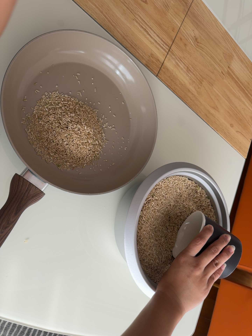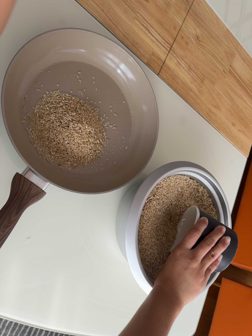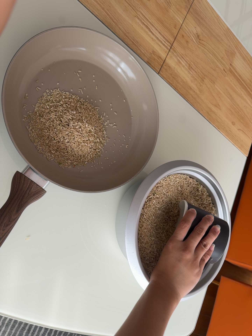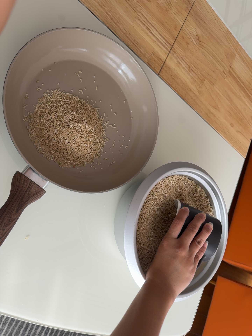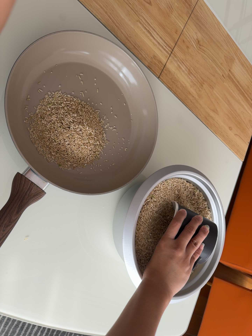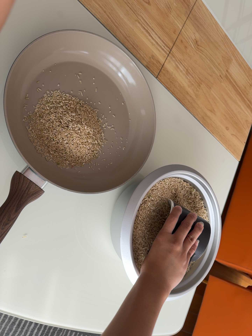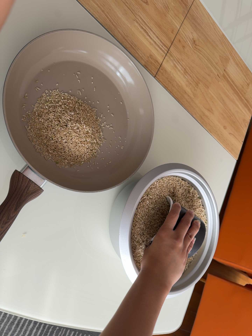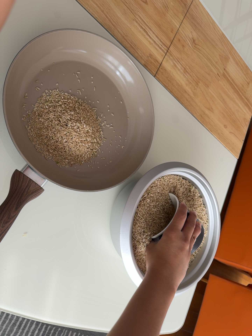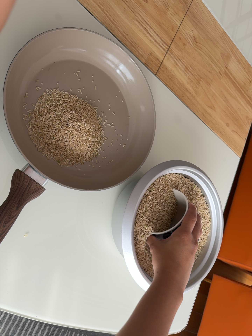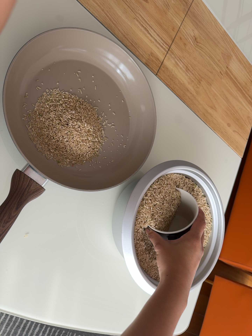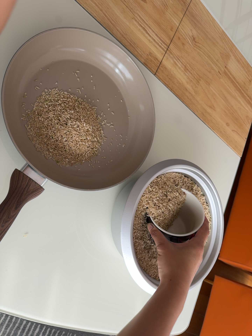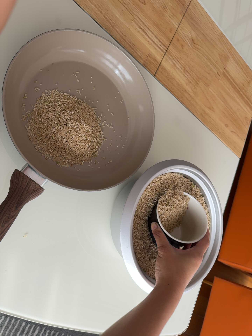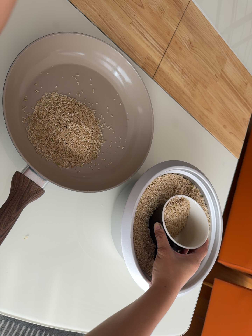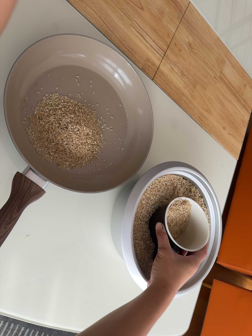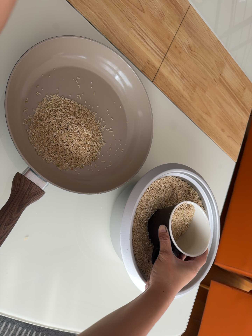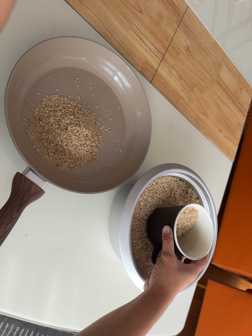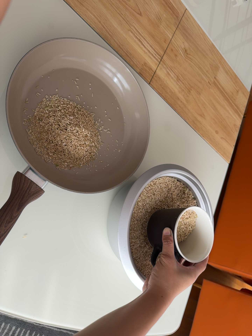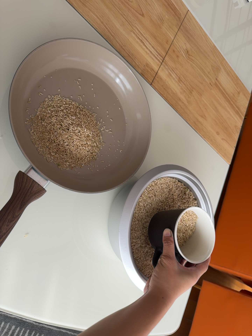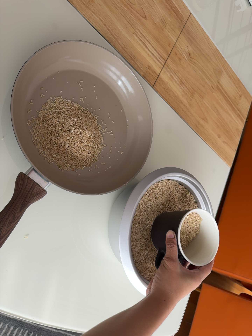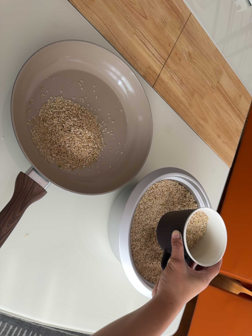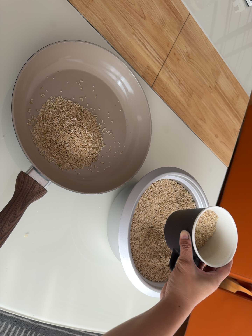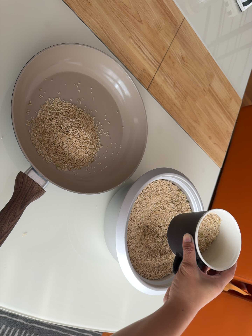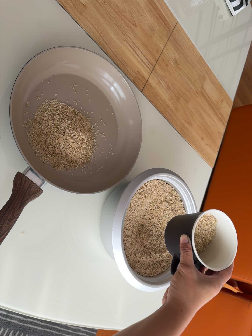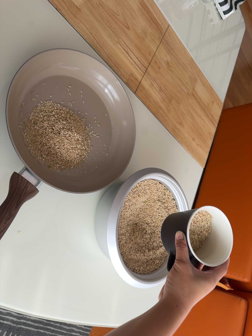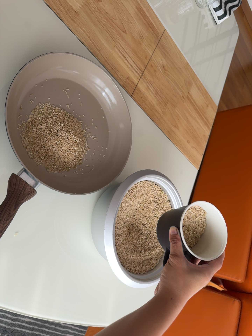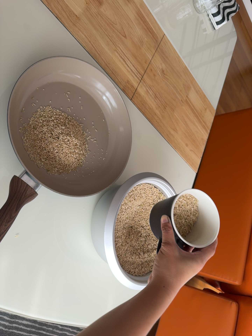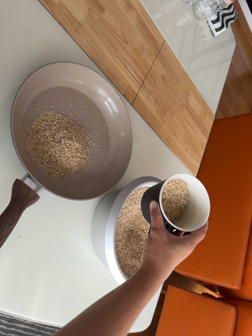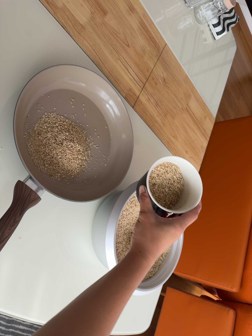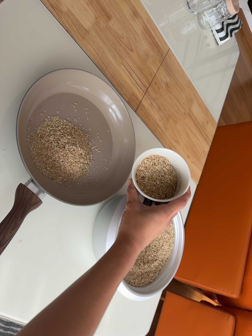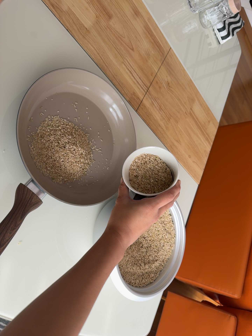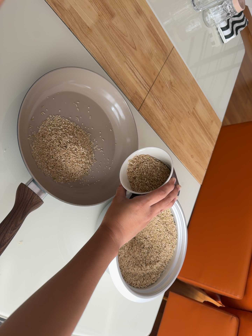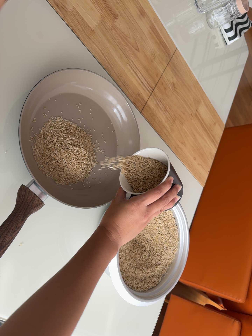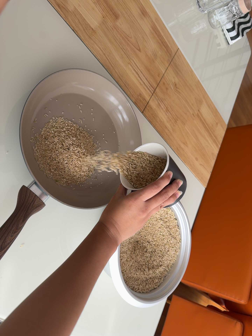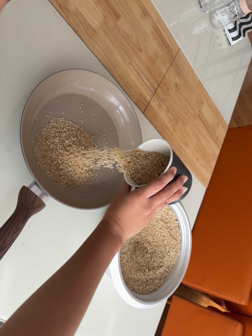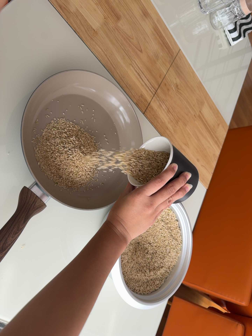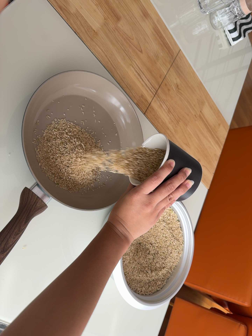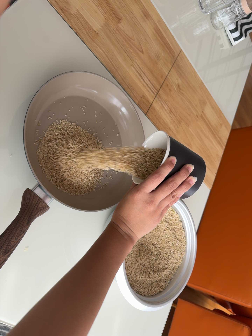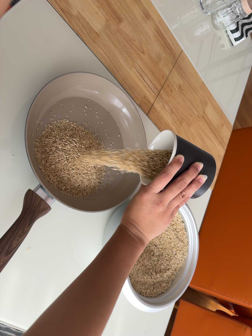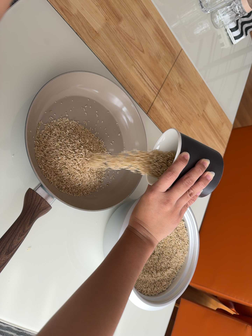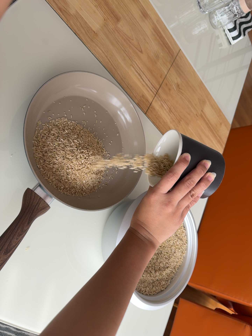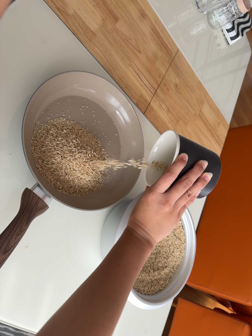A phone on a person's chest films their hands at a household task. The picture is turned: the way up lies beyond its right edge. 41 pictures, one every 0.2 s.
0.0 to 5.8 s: The camera pans to its right by about 10 degrees. It travels backward and to its left, about 12 cm, so what stands in front gets smaller.
5.8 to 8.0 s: The camera shifts only a little, or ends up much as it began.
The film runs forward here.
